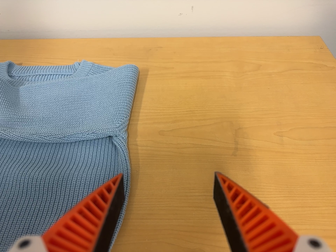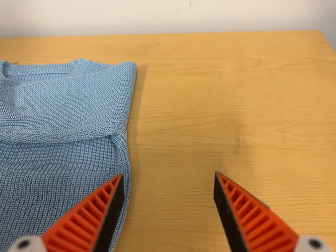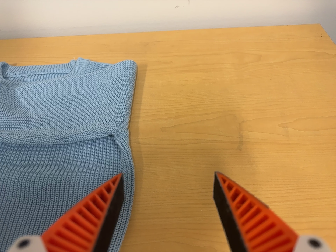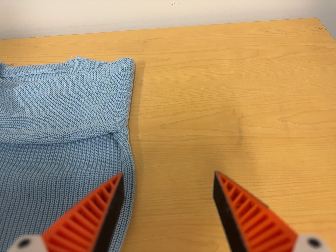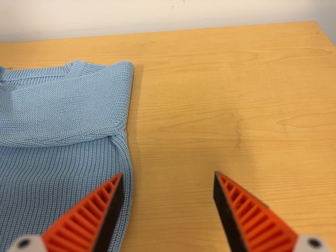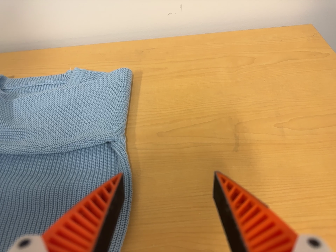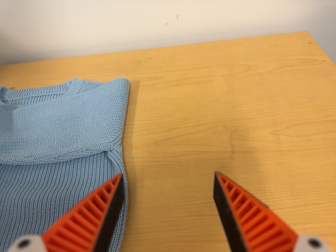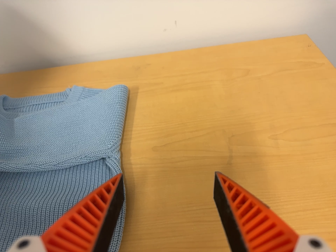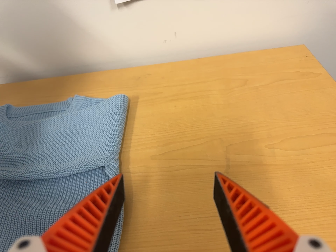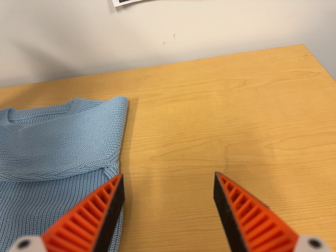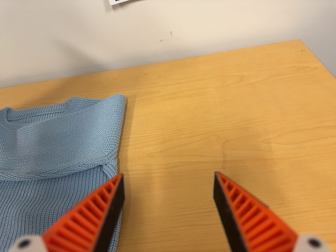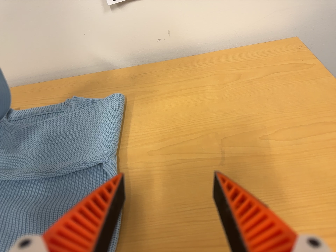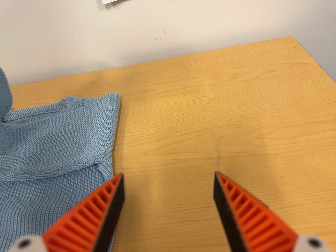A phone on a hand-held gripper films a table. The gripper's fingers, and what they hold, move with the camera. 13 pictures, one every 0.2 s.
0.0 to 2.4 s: The camera travels to its right, about 5 cm. It rolls about its line of sight by about 10 degrees, and the scene rotates counterclockwise.
The film runs forward here.
